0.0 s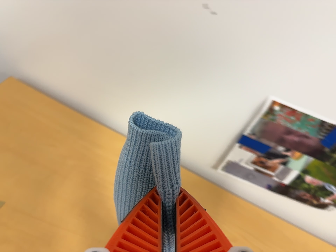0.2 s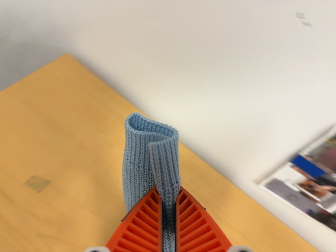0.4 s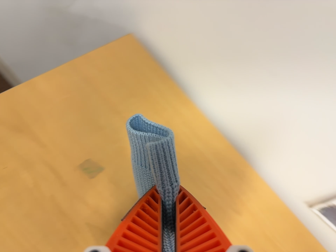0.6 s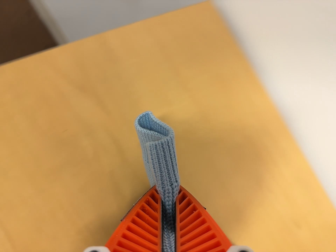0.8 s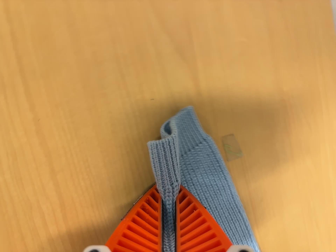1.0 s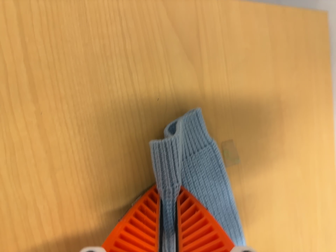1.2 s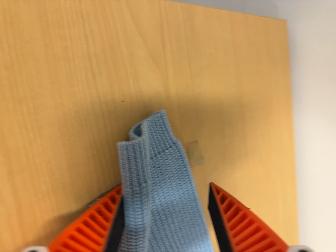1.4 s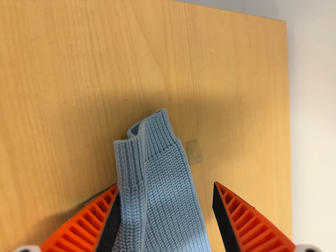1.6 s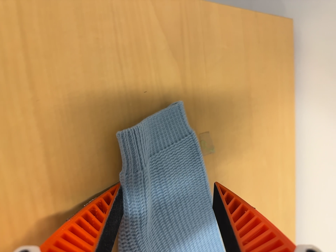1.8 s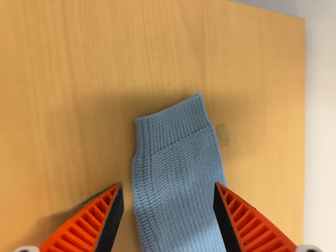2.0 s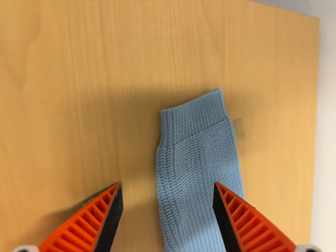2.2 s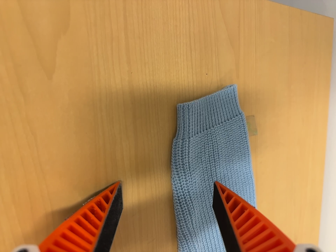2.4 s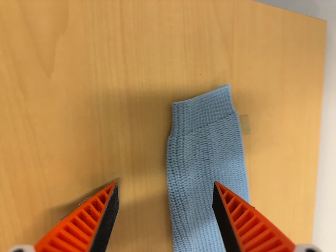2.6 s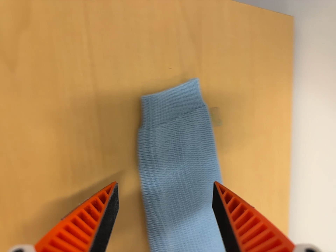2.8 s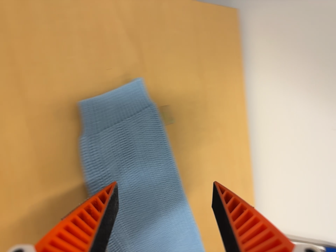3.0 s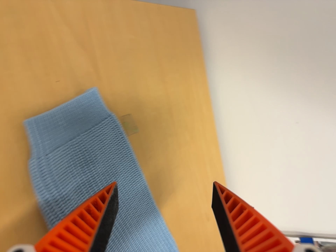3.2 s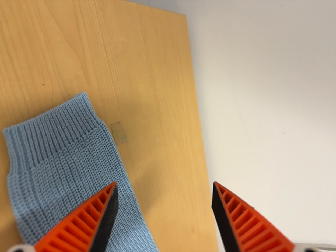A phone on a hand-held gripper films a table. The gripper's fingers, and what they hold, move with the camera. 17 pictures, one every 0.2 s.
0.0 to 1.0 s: The camera travels to its left and forward, about 36 cm, so close, fixed things drift to the right. Its aim tips toward the bottom of its view by about 15 degrees, and the scene shifts upward. It rolls about its line of sight by about 55 degrees, and the scene rotates clockwise.
1.0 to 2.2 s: The camera travels backward and to its left, about 8 cm, so what stands in front gets smaller.
2.2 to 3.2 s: The scene slides to the left, as the camera pans about 20 degrees to its right. It rolls about its line of sight by about 10 degrees, and the scene rotates counterclockwise.
The film runs backward here.
